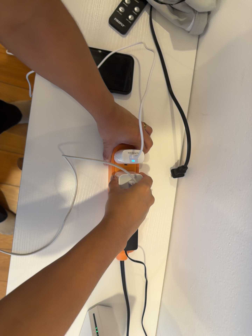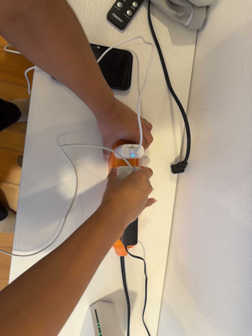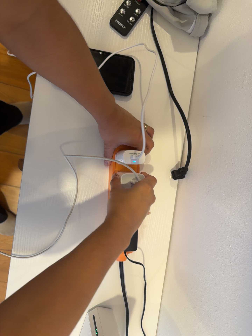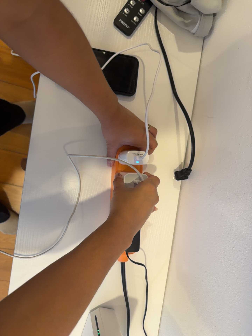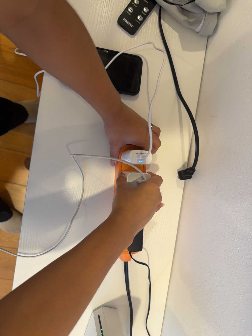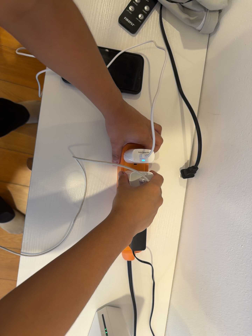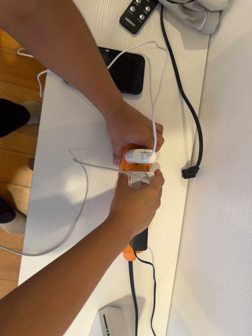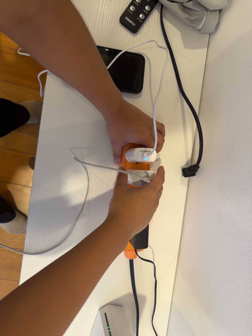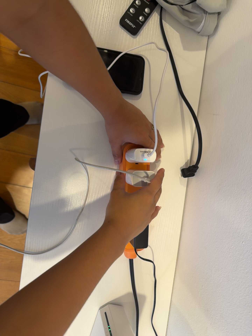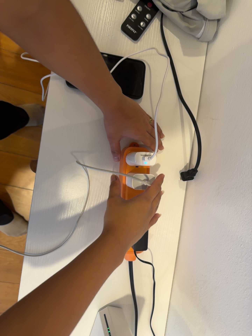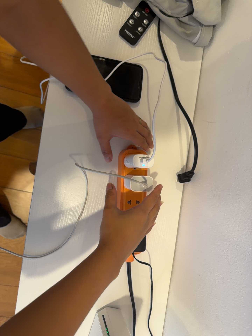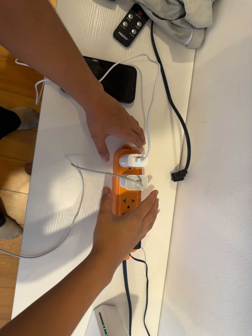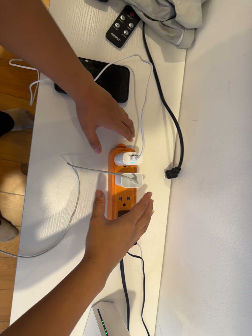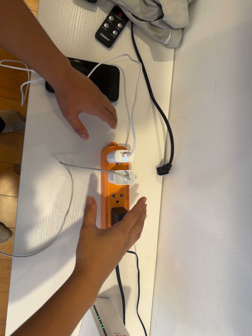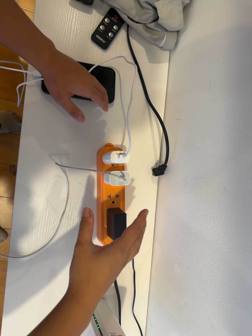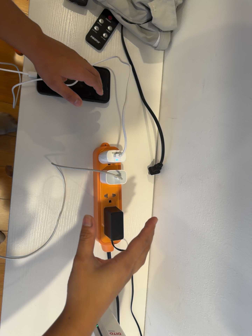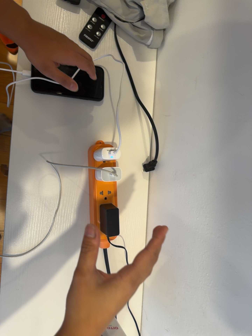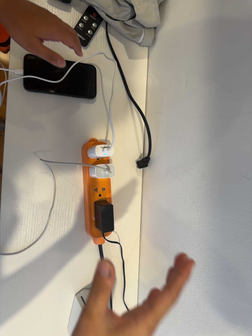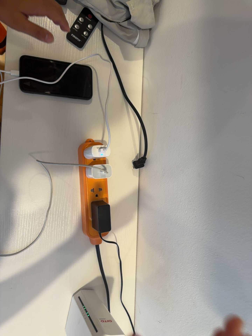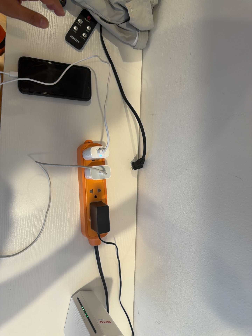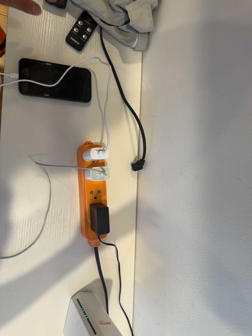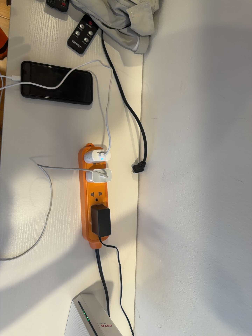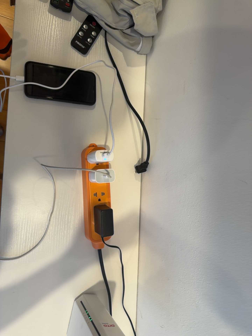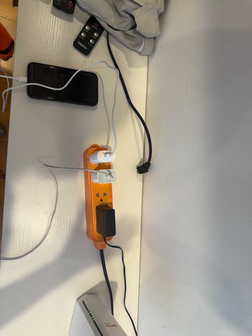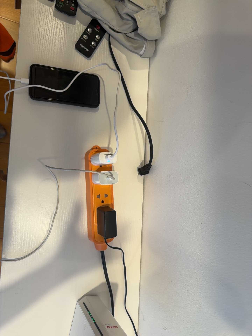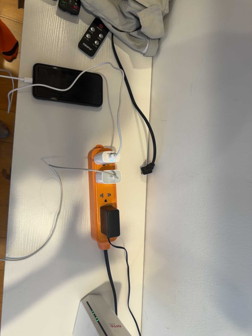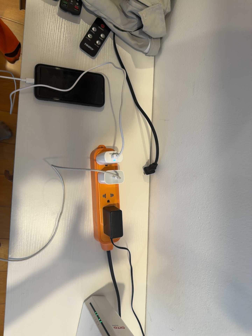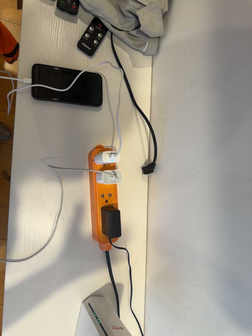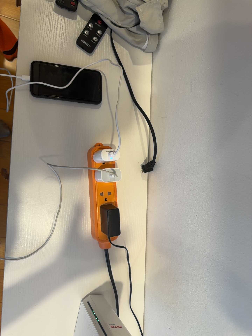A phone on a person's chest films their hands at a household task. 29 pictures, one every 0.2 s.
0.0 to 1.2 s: The camera keeps its place and its aim.
1.2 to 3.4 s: The scene slides to the left, as the camera pans about 10 degrees to its right. It travels backward, about 7 cm, so what stands in front gets smaller.
3.4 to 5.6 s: The camera shifts only a little, or ends up much as it began.
The film runs backward here.
